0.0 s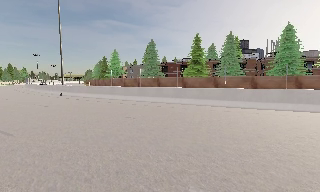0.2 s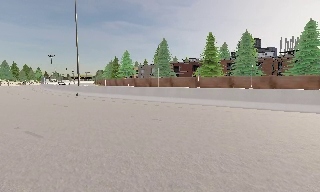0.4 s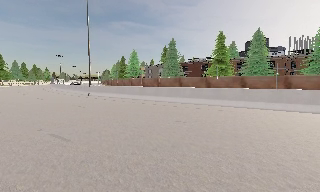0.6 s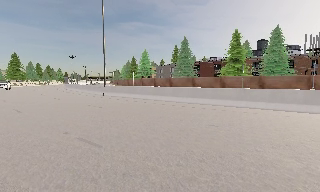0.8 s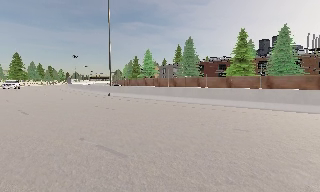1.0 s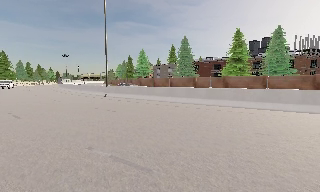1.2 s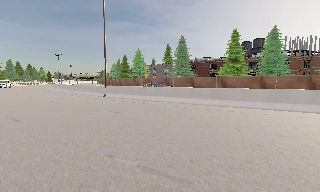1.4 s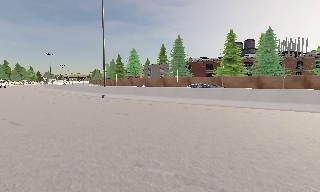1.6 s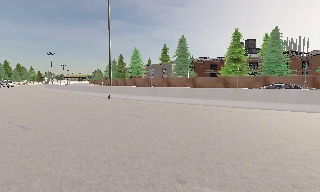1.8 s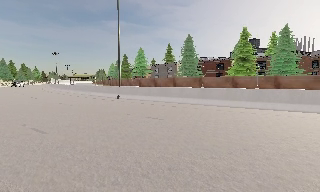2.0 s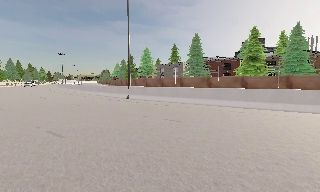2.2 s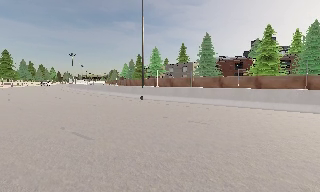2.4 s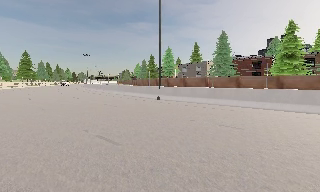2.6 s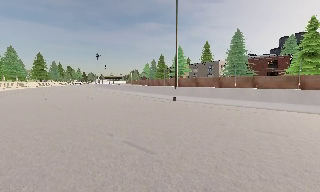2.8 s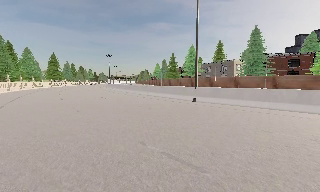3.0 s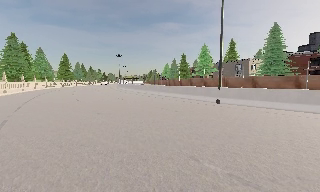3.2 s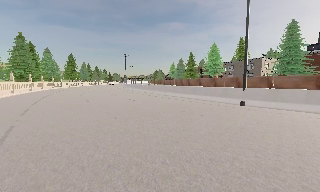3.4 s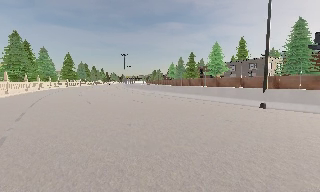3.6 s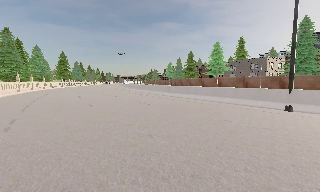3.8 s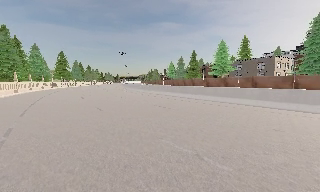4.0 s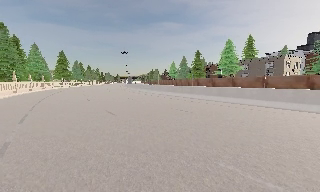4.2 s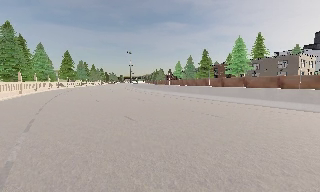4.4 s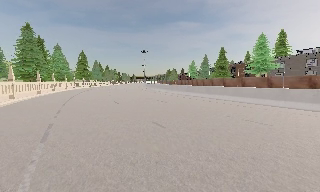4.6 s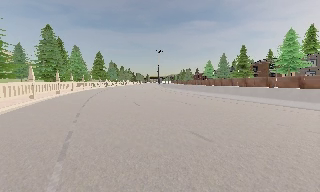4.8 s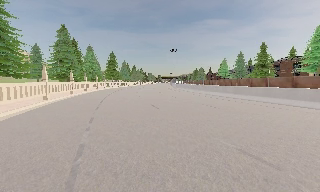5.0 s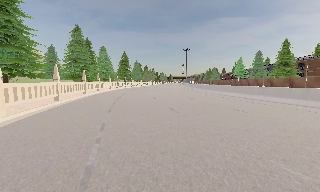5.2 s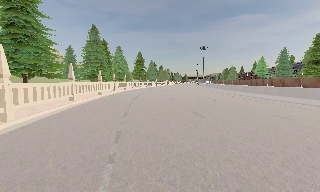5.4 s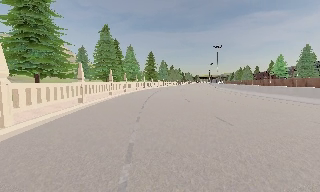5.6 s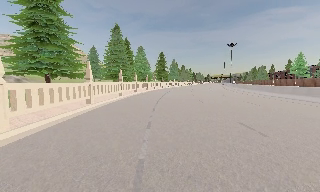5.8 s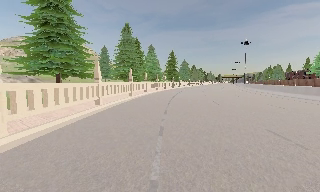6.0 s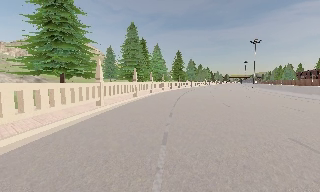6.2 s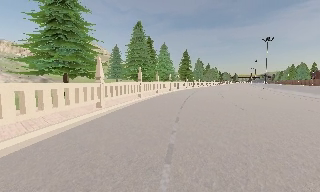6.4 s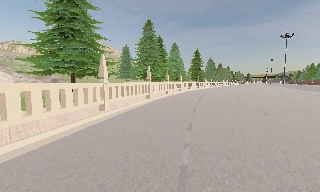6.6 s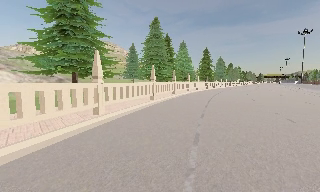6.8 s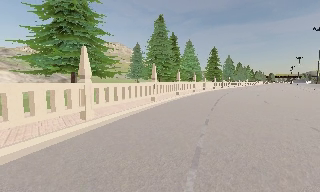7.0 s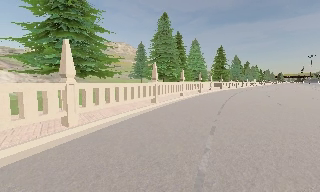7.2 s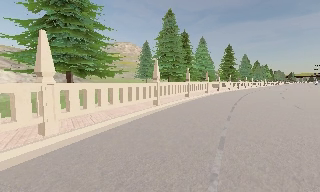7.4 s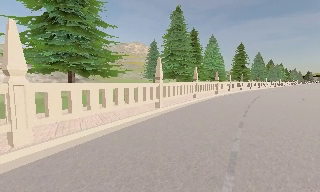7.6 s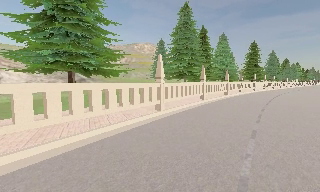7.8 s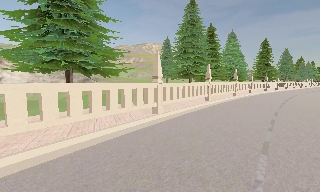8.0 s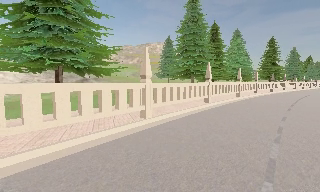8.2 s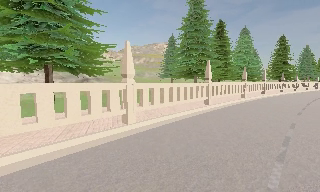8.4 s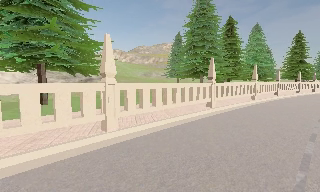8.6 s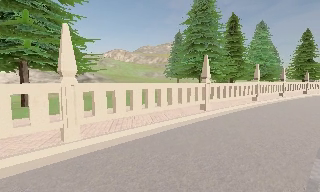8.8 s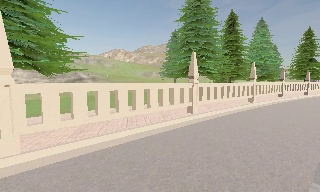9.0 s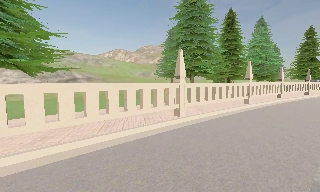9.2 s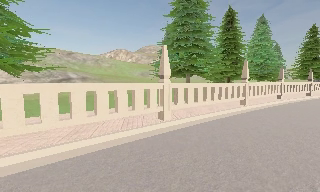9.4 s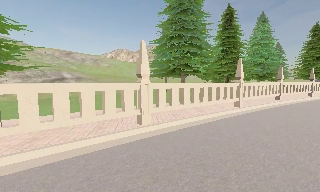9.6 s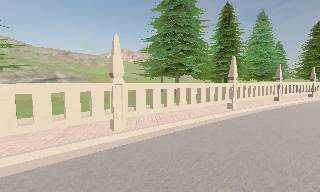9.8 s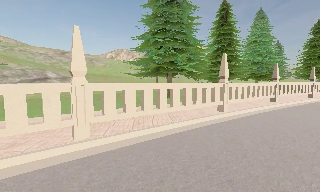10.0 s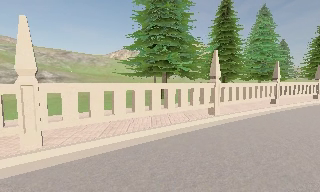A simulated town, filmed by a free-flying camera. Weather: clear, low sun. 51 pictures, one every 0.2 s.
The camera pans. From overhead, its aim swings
counterclockwise.
The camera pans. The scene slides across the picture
to the right.
0.0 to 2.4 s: The camera travels to its left and forward, about 10 m, so close, fixed things drift to the right.
2.4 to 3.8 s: The camera travels forward and to its left, about 9 m, so what stands in front looms larger. It gains speed.
3.8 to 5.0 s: The camera pans to its left, which is counterclockwise from overhead, by about 20 degrees. It travels forward and to its left, about 9 m, so what stands in front looms larger.
5.0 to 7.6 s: The camera swings to its left by about 40 degrees, and the scene slides to the right. It travels forward, about 13 m.
7.6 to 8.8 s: The camera pans to its left, which is counterclockwise from overhead, by about 15 degrees. It travels forward and to its right, about 7 m, so what stands in front looms larger.
8.8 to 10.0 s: The camera travels to its right and forward, about 6 m, so close, fixed things drift to the left.
The film runs backward here.
